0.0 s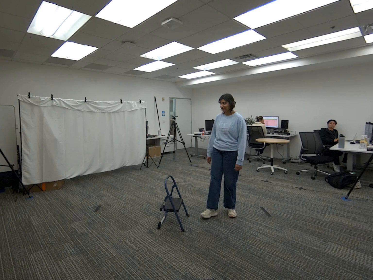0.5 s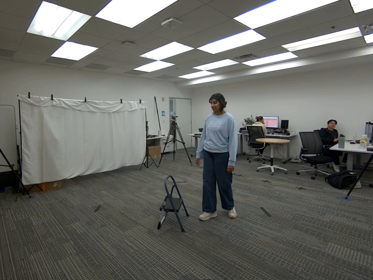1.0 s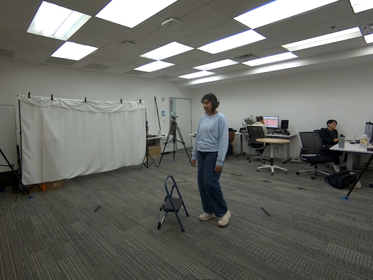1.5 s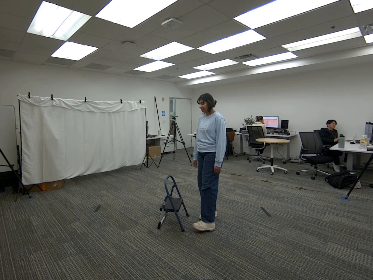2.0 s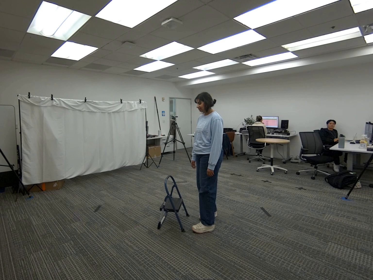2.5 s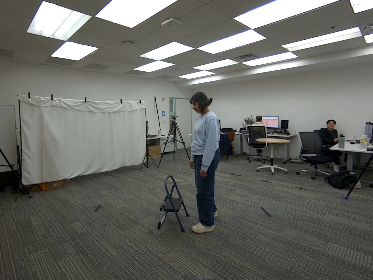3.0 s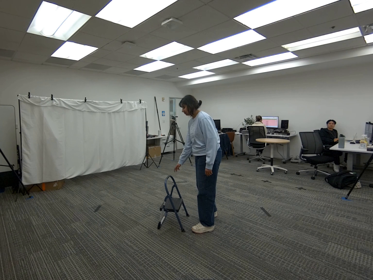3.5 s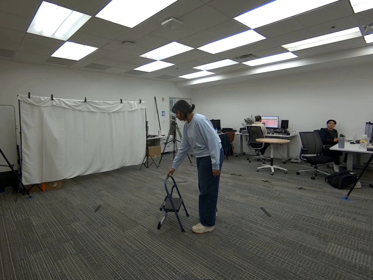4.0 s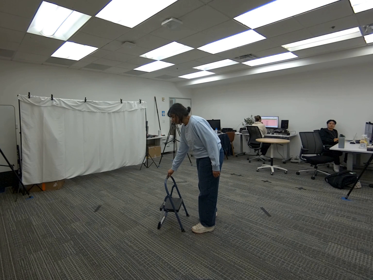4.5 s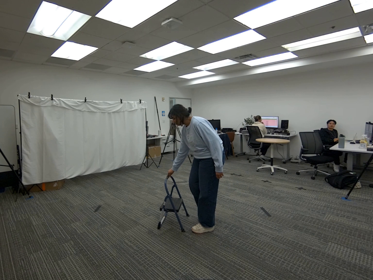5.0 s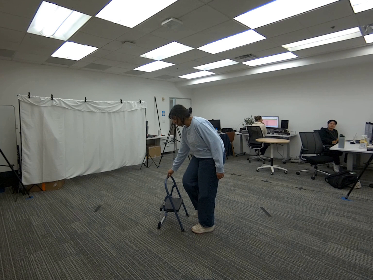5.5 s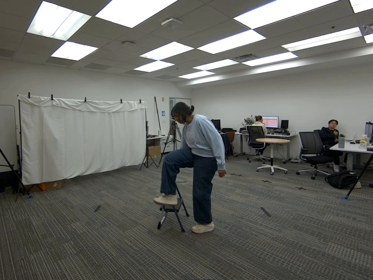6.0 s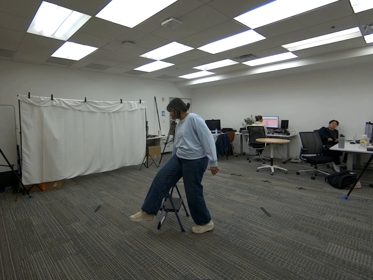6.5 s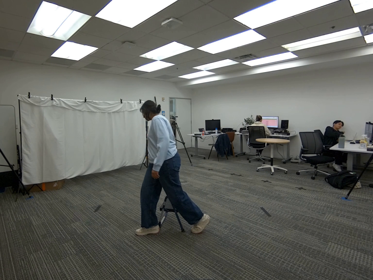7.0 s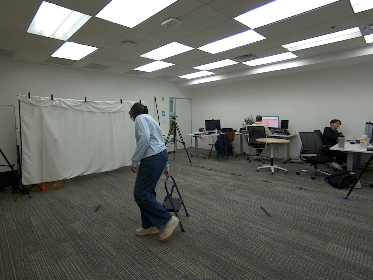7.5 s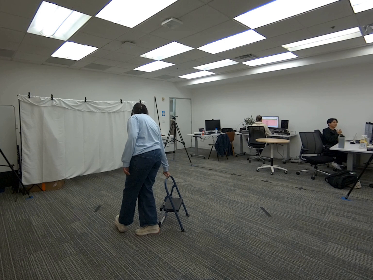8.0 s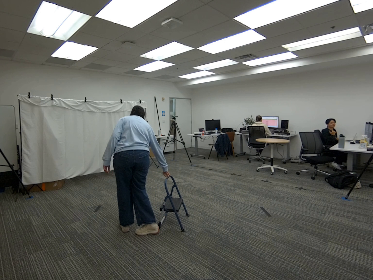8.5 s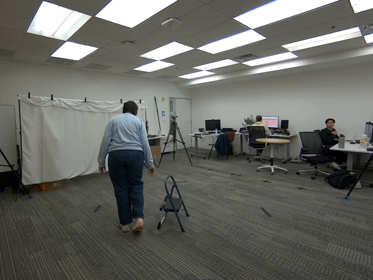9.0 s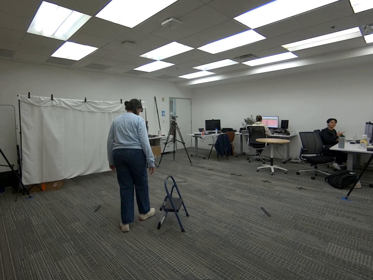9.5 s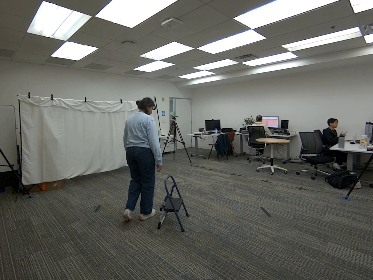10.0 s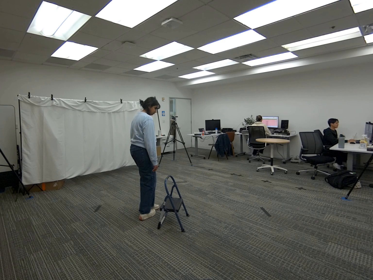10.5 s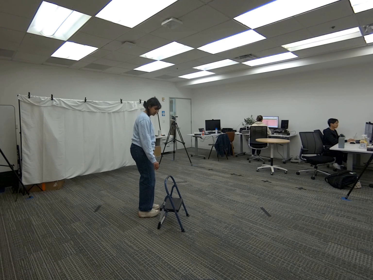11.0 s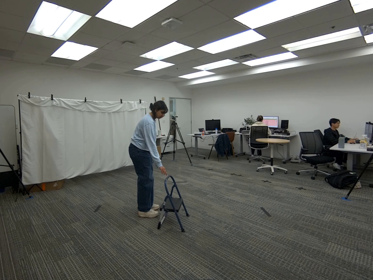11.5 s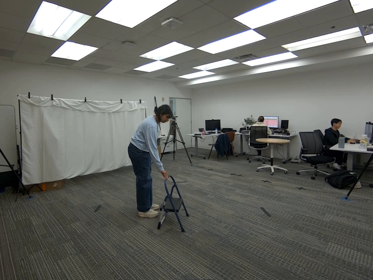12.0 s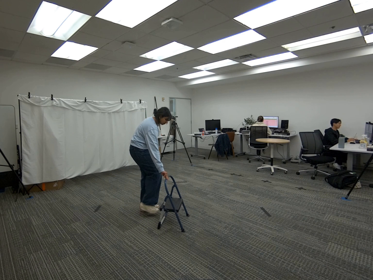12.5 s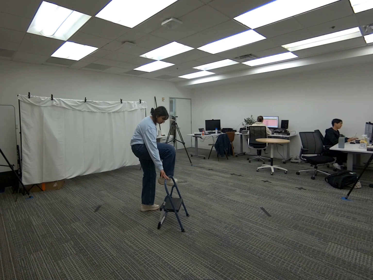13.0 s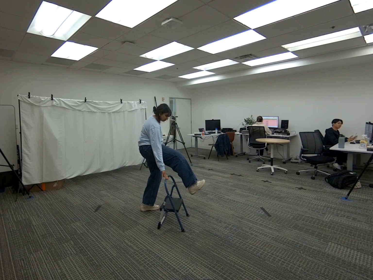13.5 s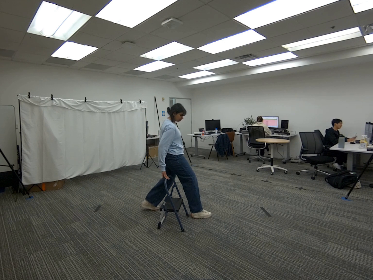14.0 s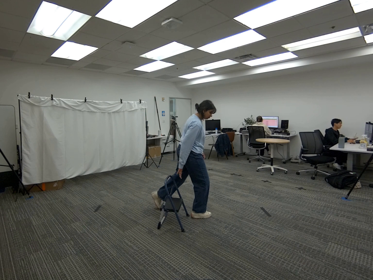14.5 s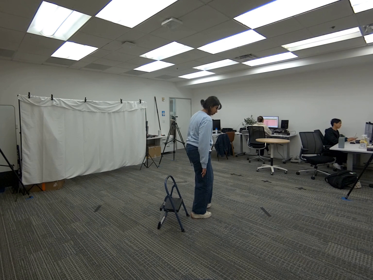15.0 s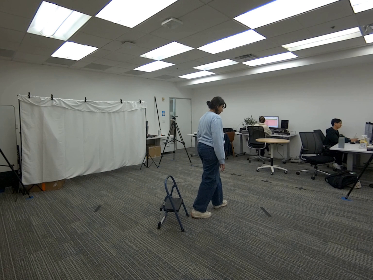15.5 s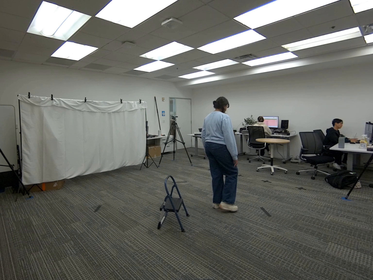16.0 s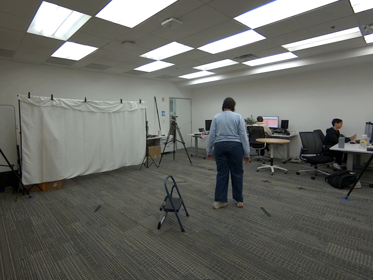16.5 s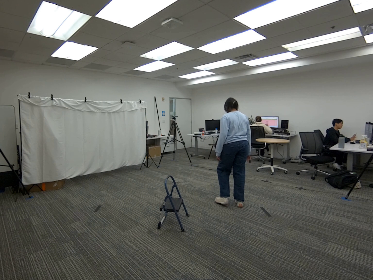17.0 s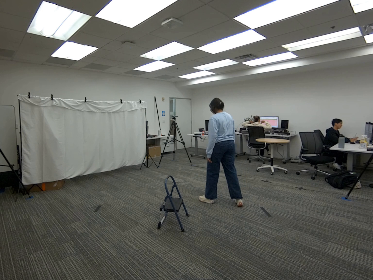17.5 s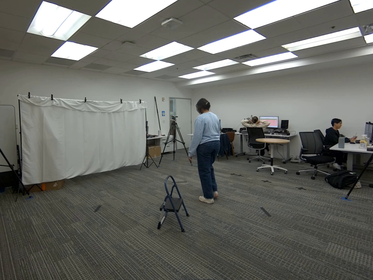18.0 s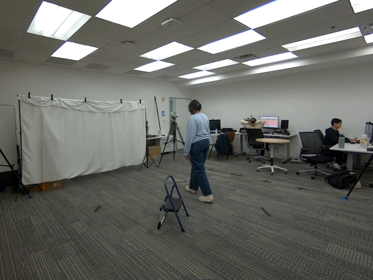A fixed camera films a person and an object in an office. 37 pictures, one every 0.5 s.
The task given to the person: Walk over to the step lader and step over the step ladder using one hand to hold the handle of the ladder.
